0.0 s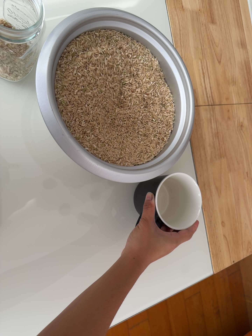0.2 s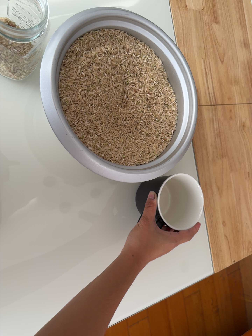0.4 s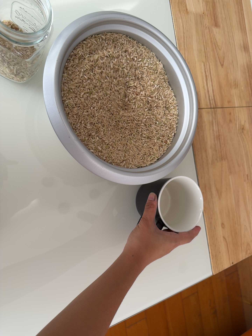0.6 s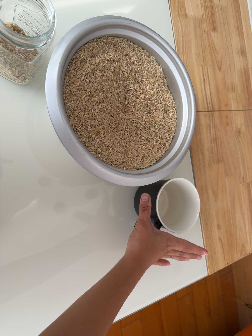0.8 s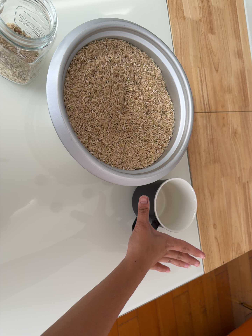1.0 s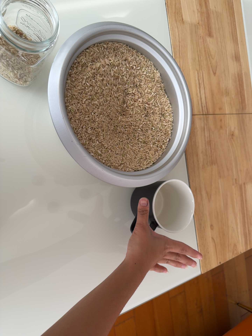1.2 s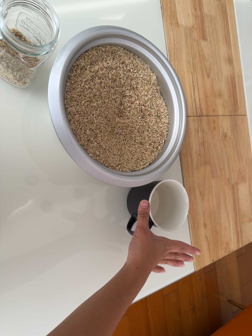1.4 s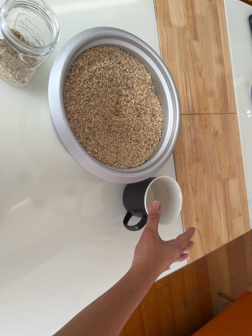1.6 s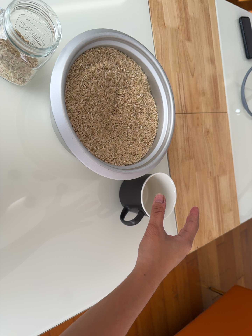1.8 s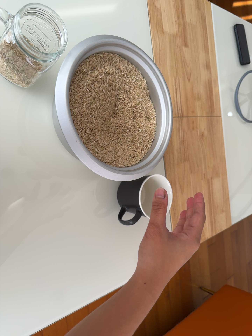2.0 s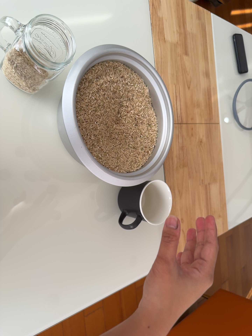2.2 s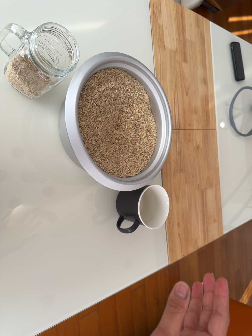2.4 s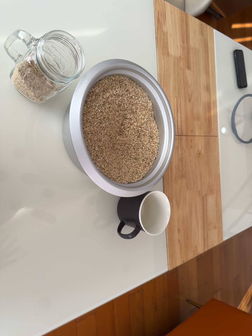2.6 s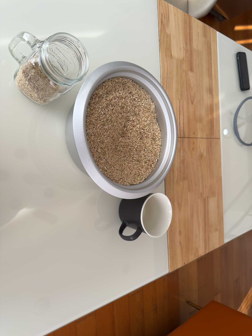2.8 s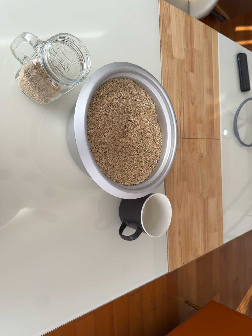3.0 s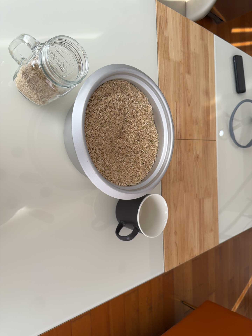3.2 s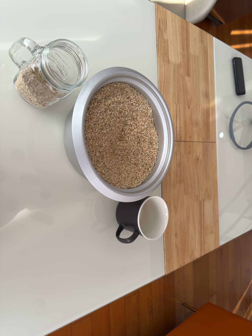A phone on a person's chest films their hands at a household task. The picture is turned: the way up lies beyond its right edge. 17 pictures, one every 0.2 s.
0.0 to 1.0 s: The camera shifts only a little, or ends up much as it began.
1.0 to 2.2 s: The camera travels backward and to its left, about 10 cm, so what stands in front gets smaller.
2.2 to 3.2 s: The camera shifts only a little, or ends up much as it began.
The film runs forward here.
